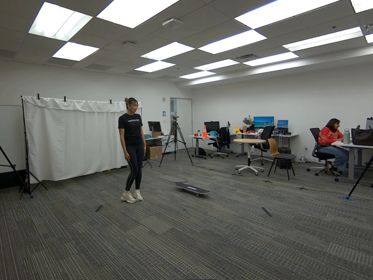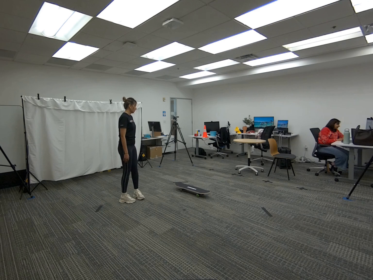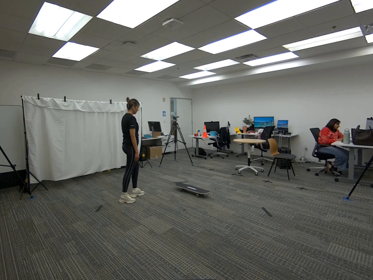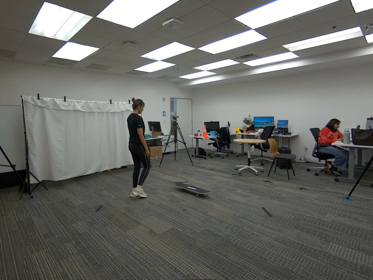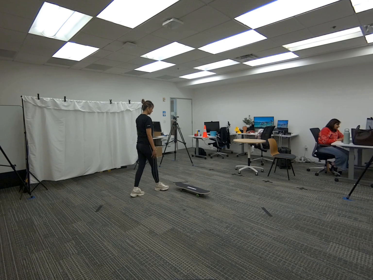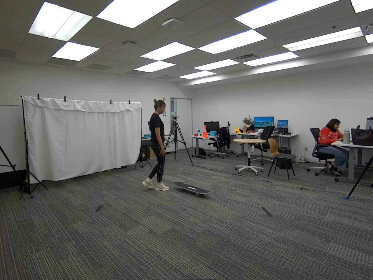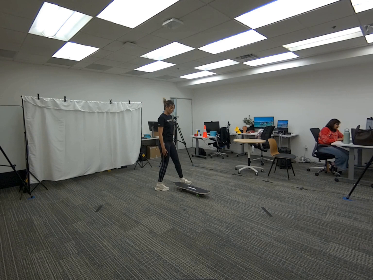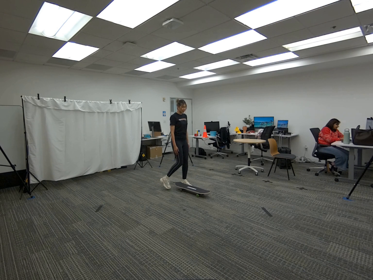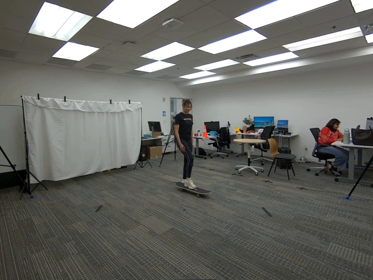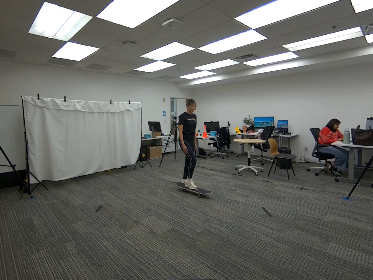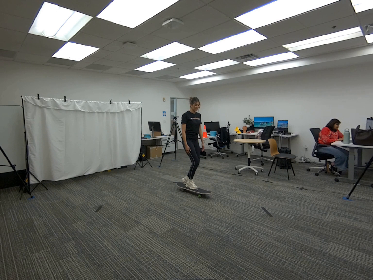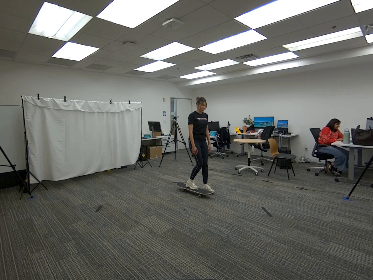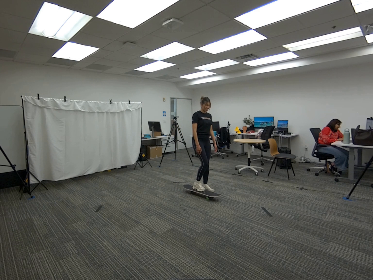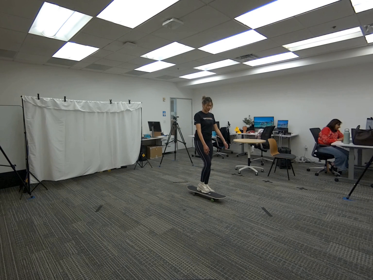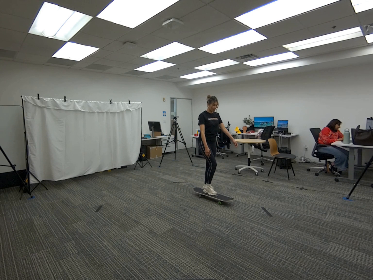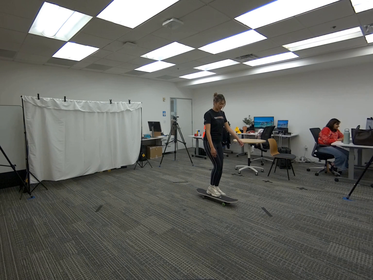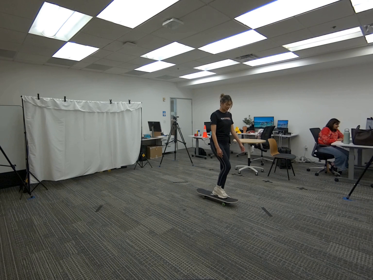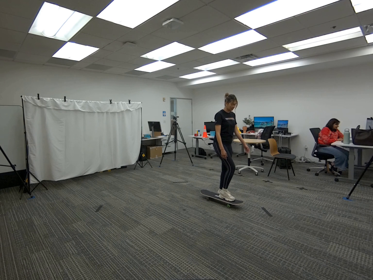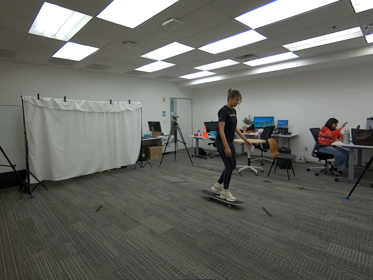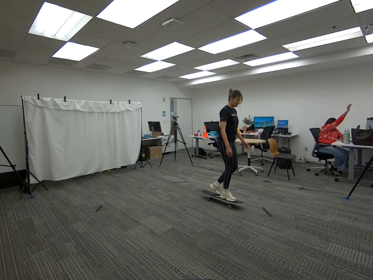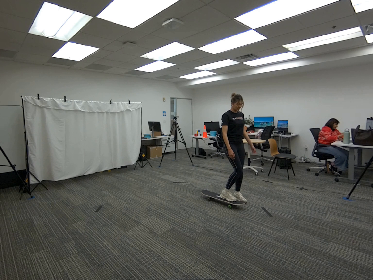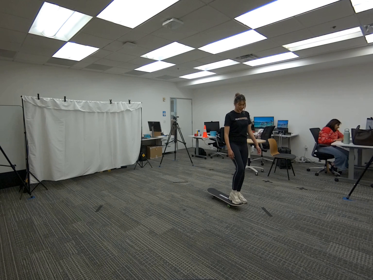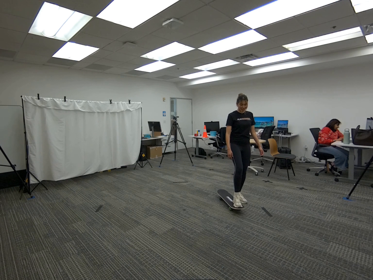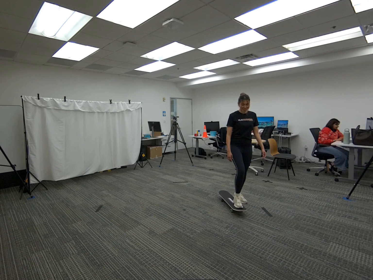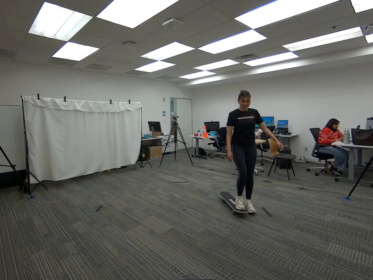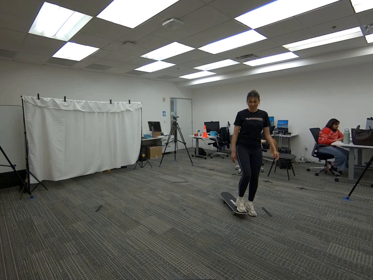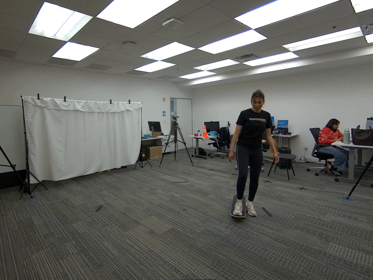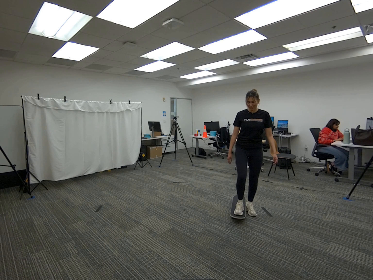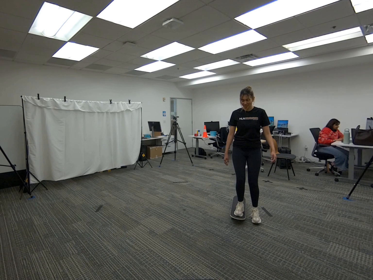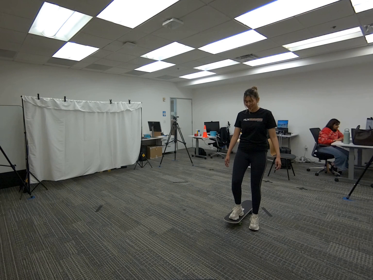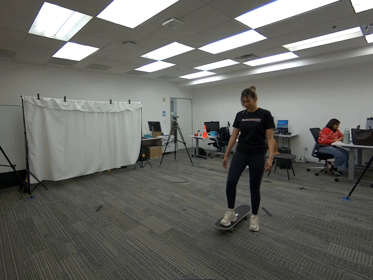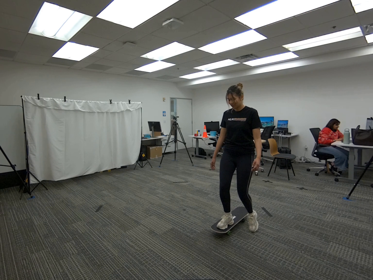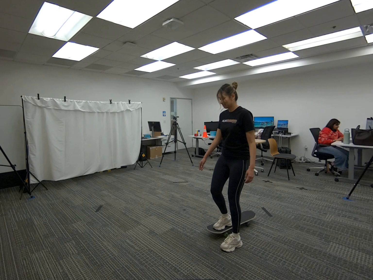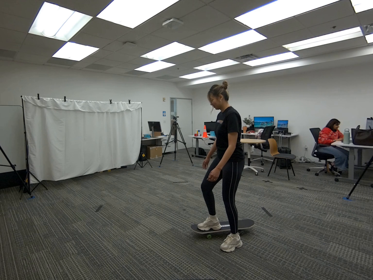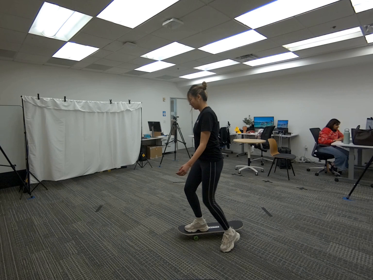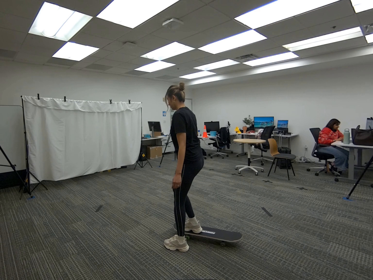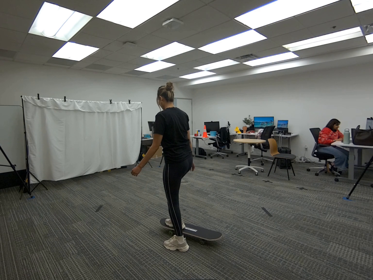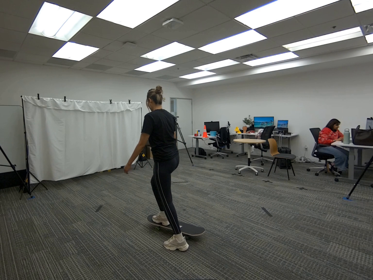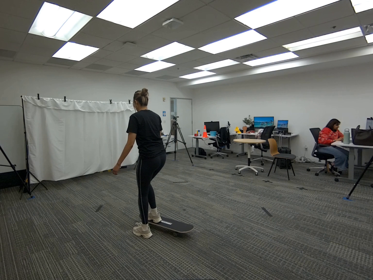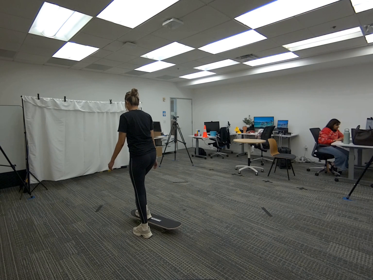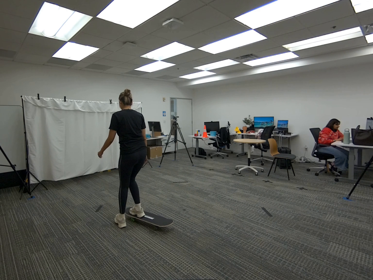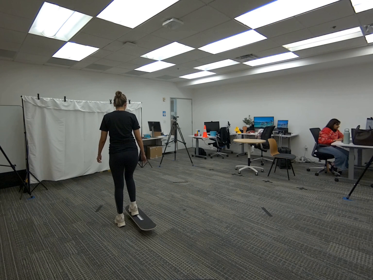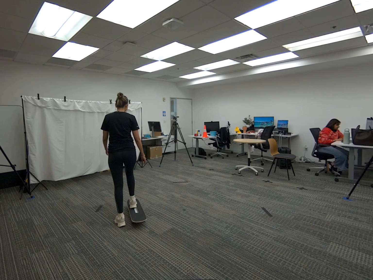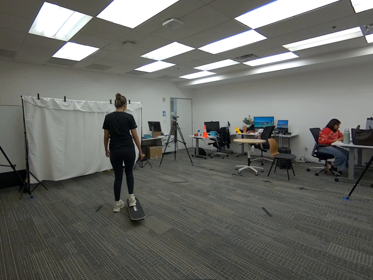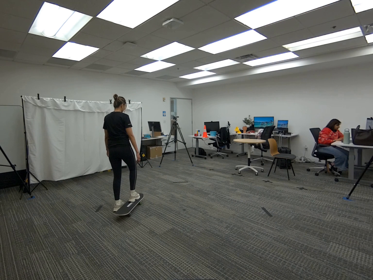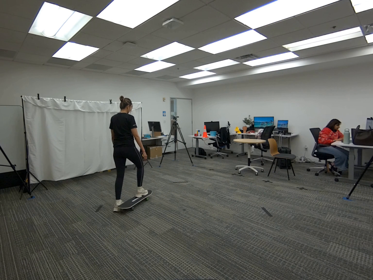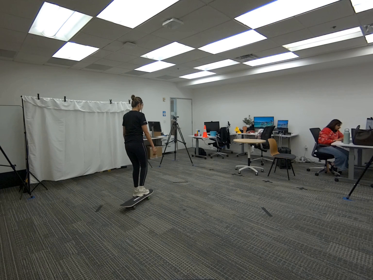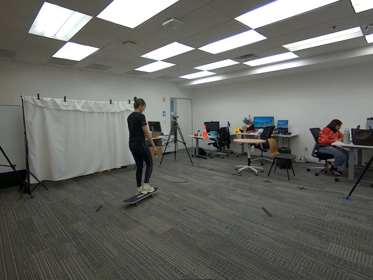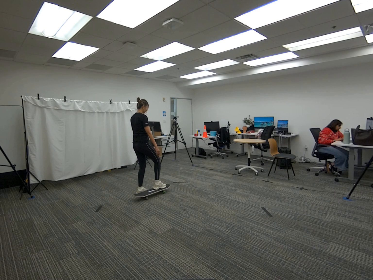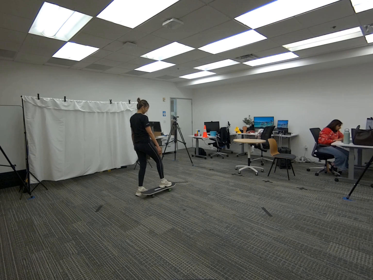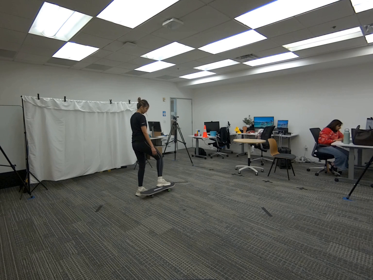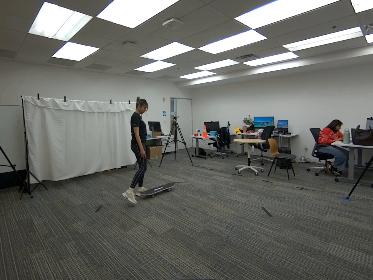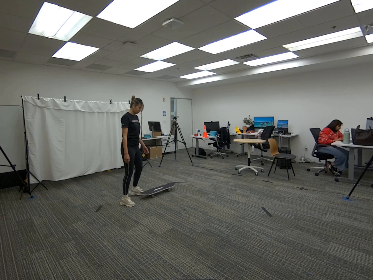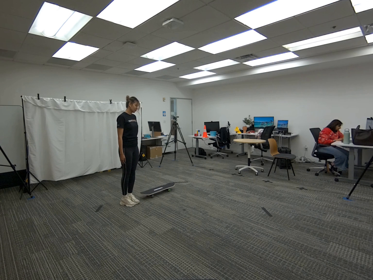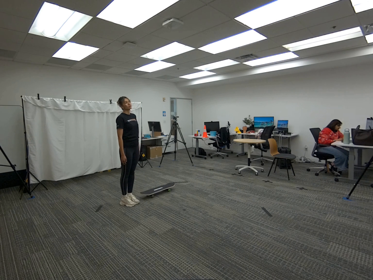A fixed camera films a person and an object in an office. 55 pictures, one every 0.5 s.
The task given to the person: Walk to the skateboard on the ground. Place one of your foot on the skateboard, and use the other foot to push you and the skateboard around the ground within the bounding areaa. When you are done, step off the skateboard.
